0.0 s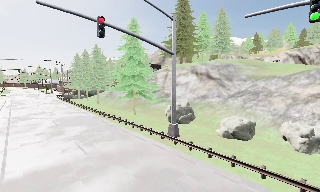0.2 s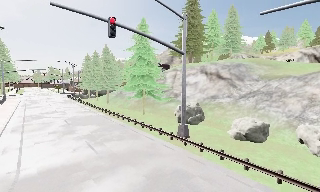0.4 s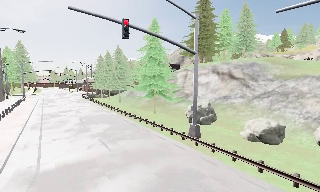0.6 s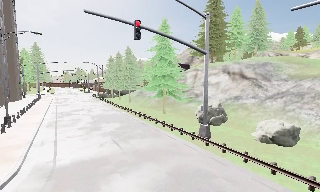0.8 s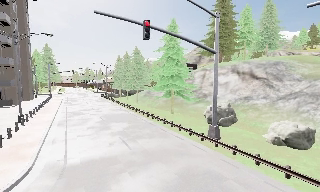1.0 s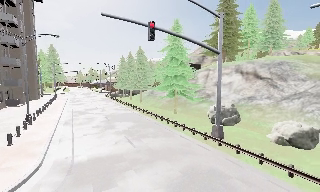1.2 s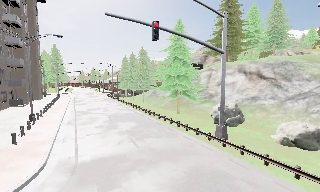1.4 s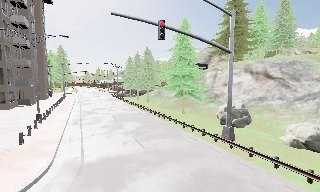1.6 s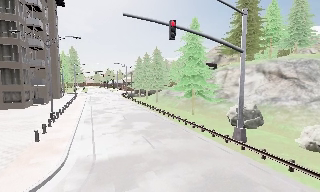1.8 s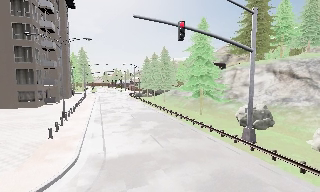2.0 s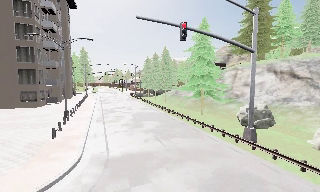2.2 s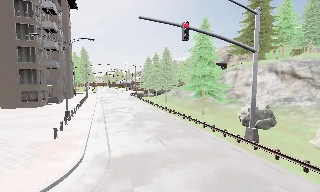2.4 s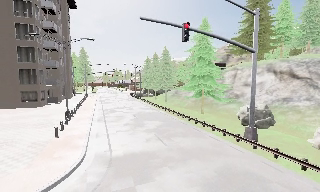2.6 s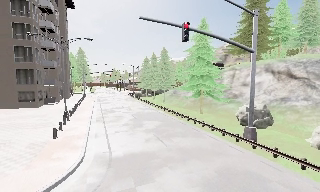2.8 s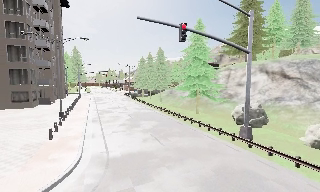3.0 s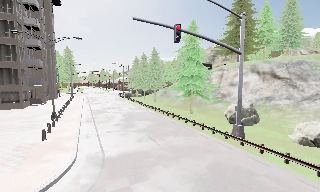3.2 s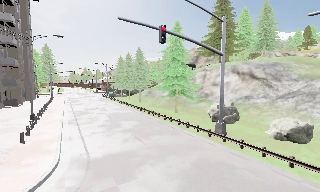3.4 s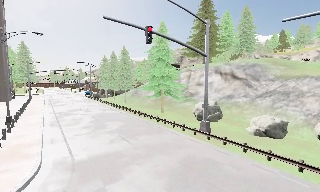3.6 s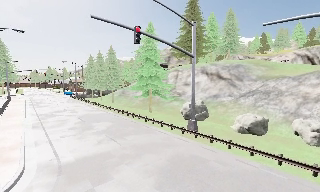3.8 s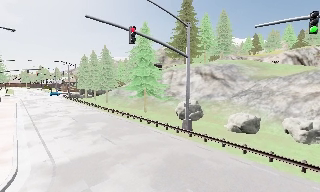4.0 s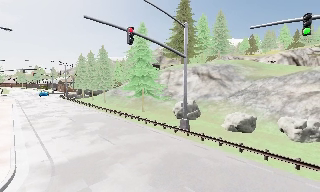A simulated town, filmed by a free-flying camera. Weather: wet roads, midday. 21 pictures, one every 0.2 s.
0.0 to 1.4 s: The camera swings to its left by about 15 degrees, and the scene slides to the right. It travels to its left, about 0.5 m, so close, fixed things drift to the right.
1.4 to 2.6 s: The camera travels to its left, about 0.5 m, so close, fixed things drift to the right.
2.6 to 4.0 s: The camera swings to its right by about 20 degrees, and the scene slides to the left. It travels backward, about 1 m, so what stands in front gets smaller.
The film runs backward here.
